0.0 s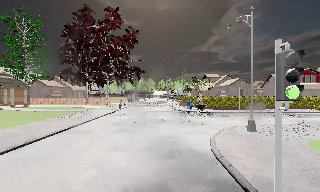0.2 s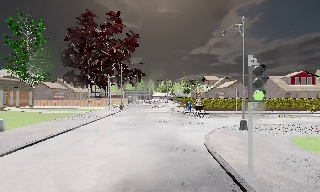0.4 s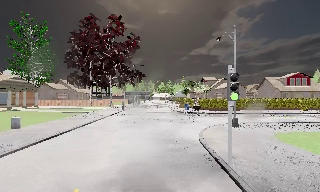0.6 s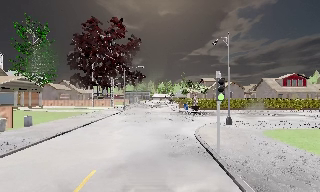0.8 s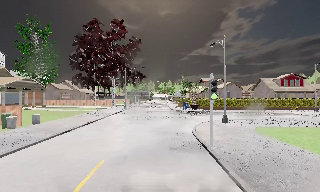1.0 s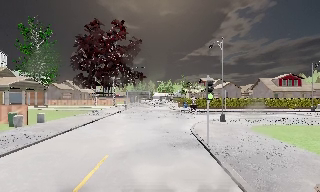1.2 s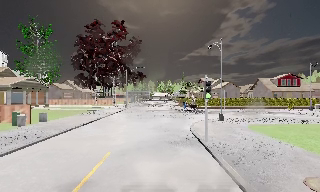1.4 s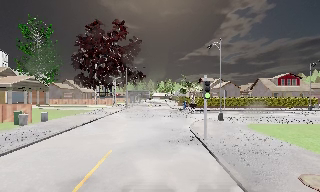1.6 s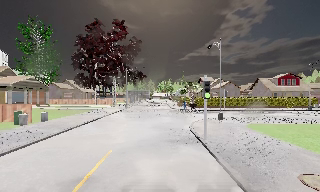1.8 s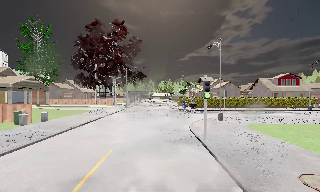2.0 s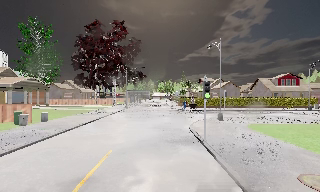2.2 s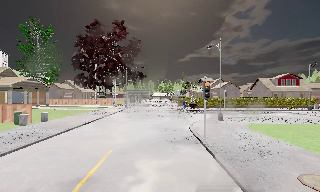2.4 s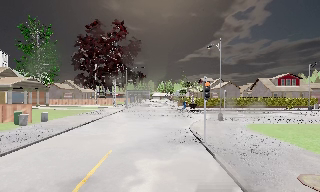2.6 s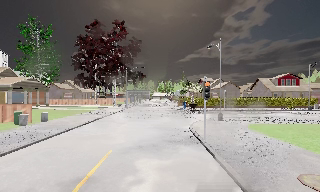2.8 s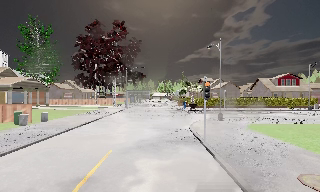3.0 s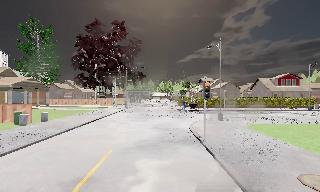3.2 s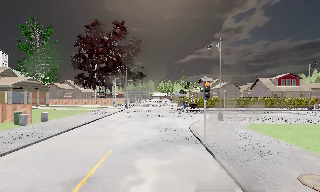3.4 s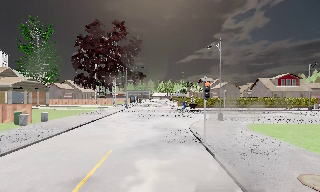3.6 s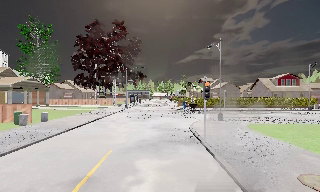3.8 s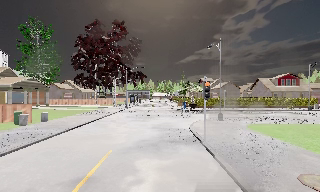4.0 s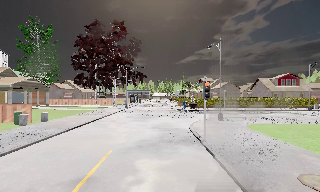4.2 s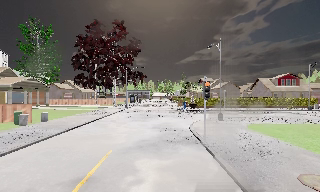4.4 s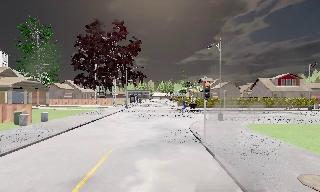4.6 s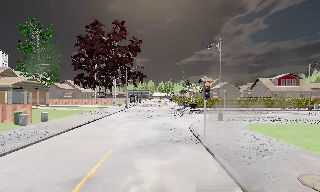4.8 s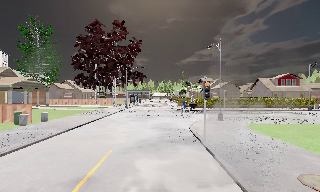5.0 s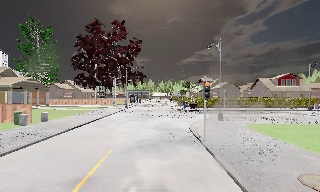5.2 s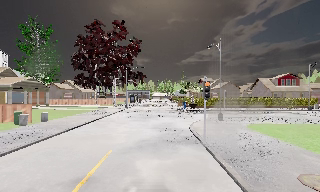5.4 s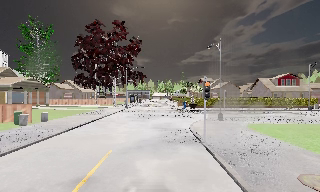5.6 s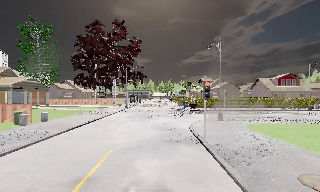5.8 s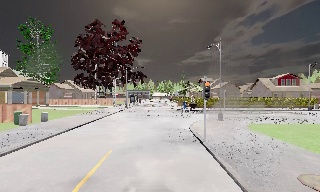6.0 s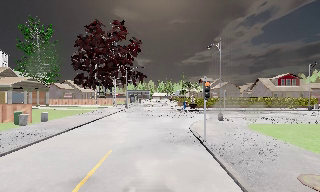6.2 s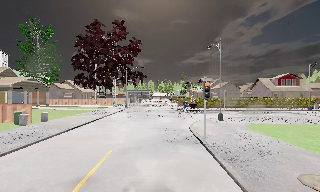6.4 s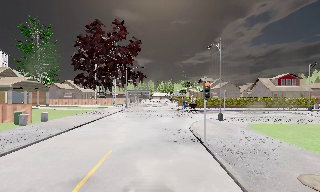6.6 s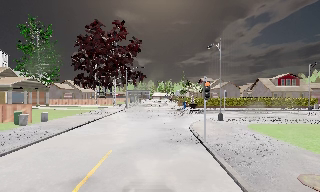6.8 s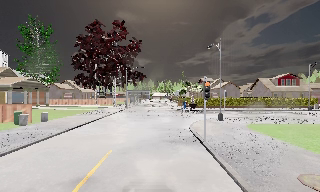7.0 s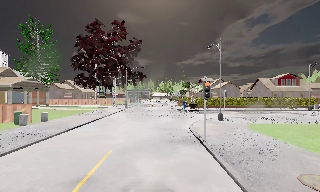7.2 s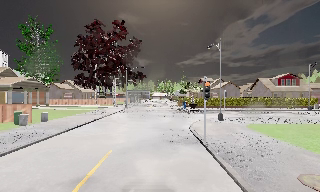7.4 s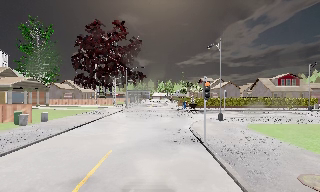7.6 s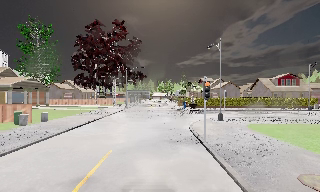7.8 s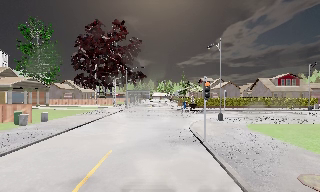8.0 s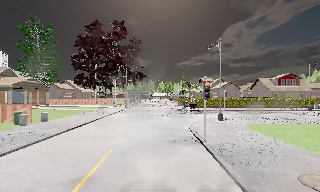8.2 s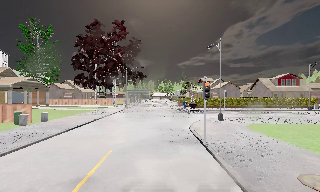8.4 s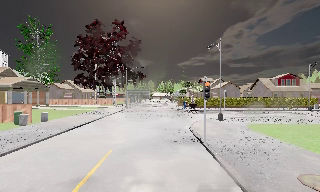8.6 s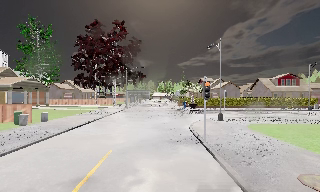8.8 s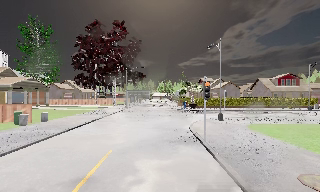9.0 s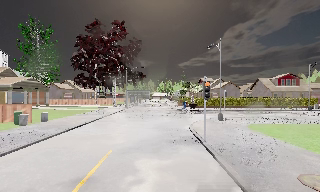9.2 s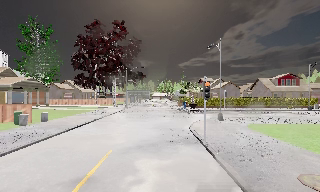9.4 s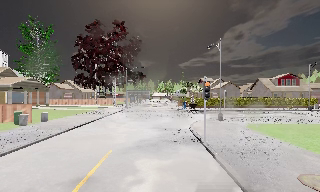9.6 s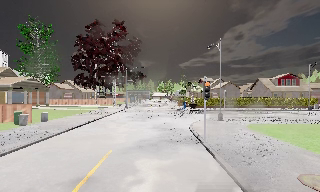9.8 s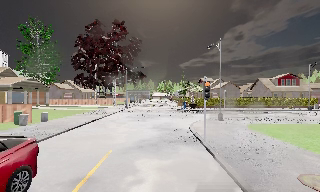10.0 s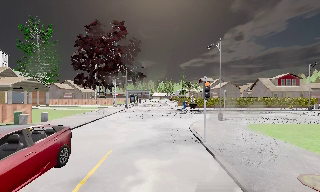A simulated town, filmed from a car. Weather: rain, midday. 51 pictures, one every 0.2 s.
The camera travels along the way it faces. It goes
backward.
0.0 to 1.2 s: The camera travels backward, about 5 m, so what stands in front gets smaller. It loses speed.
1.2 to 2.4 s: The camera shifts only a little, or ends up much as it began.
2.4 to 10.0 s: The camera keeps its place and its aim.
The film runs backward here.
